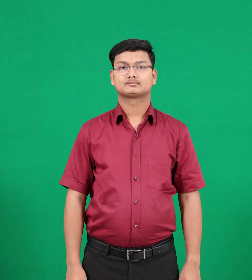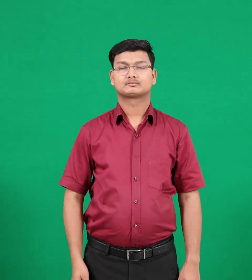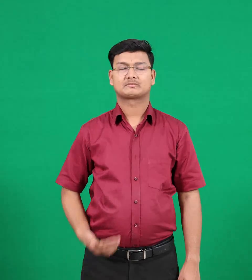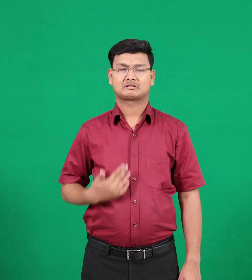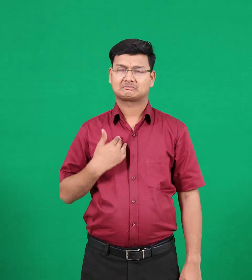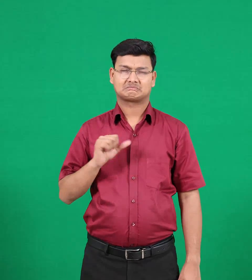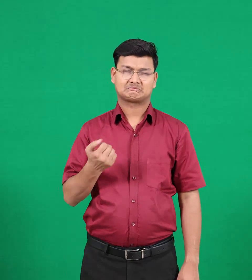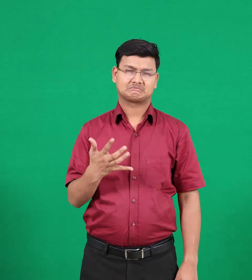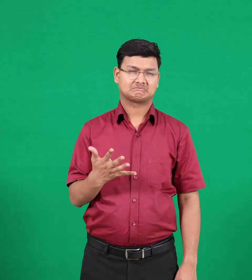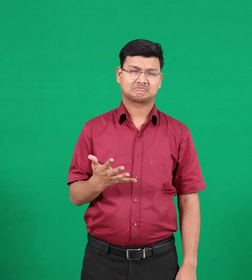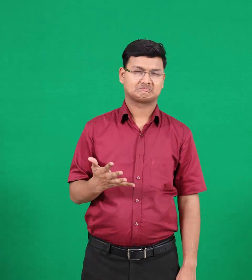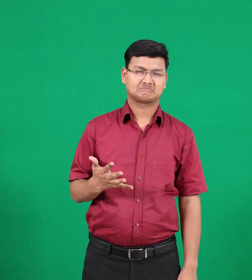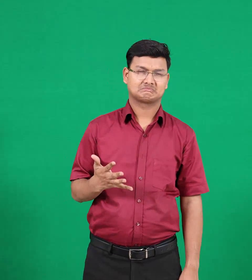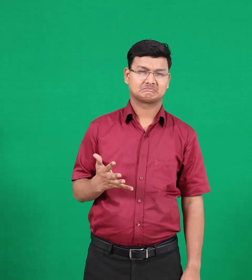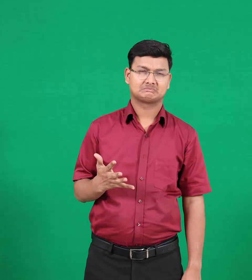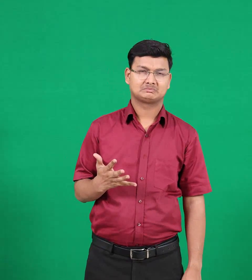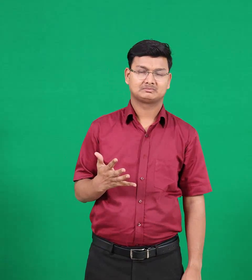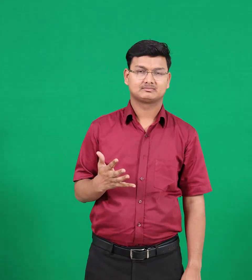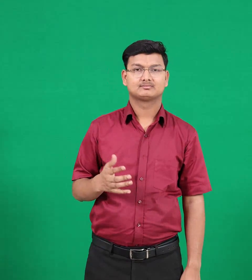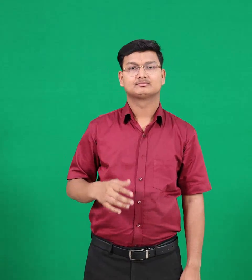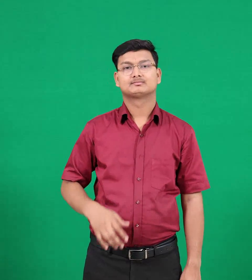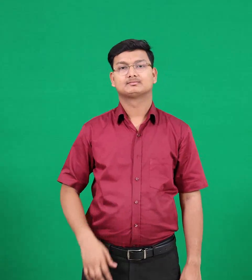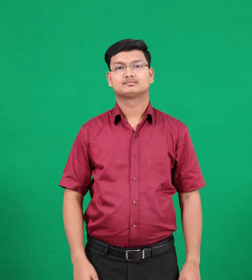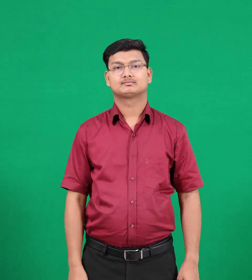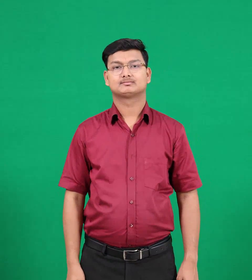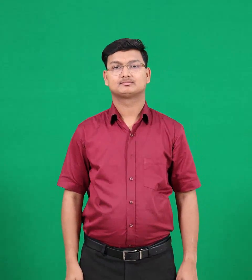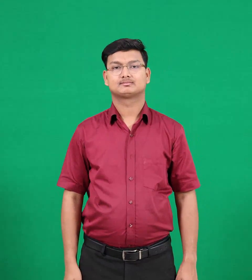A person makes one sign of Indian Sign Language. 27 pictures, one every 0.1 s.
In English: can’t
